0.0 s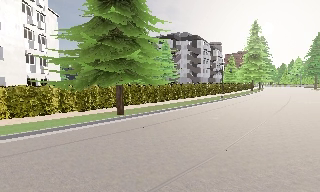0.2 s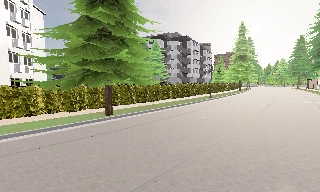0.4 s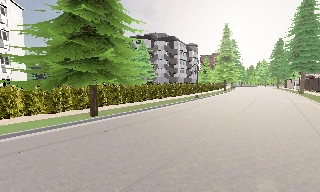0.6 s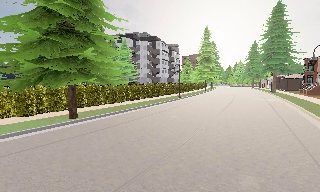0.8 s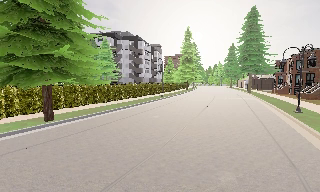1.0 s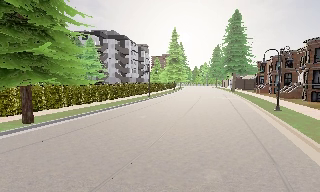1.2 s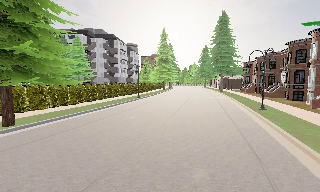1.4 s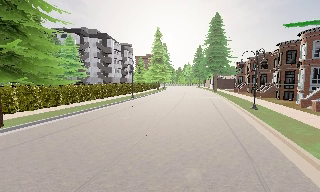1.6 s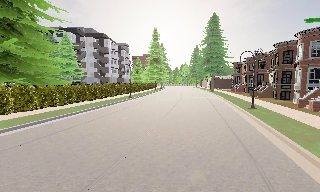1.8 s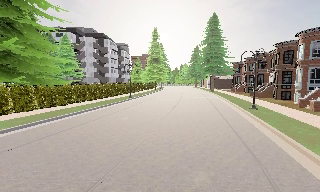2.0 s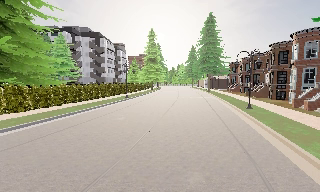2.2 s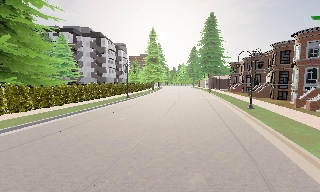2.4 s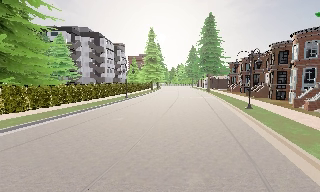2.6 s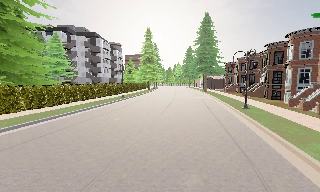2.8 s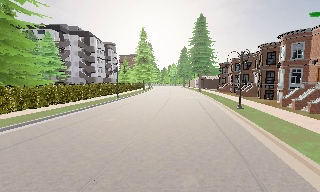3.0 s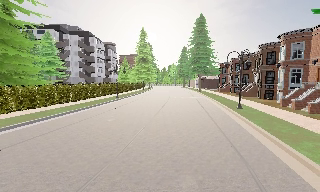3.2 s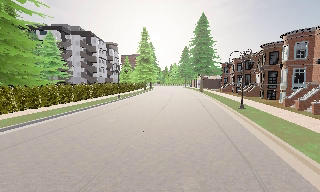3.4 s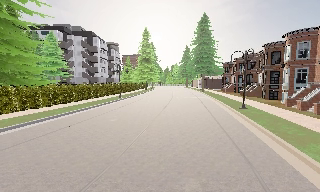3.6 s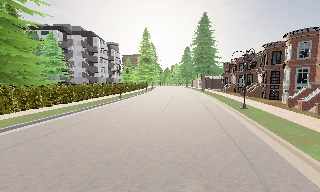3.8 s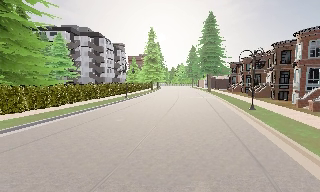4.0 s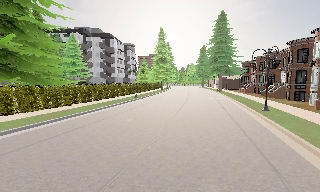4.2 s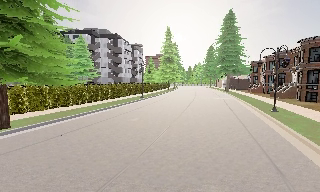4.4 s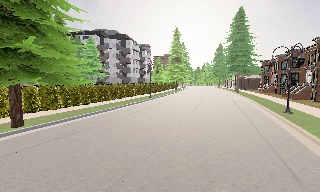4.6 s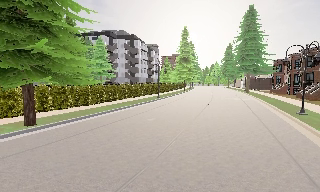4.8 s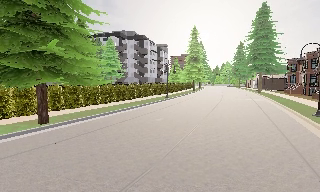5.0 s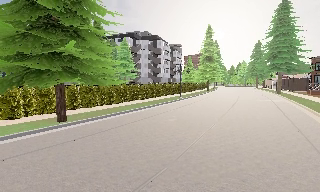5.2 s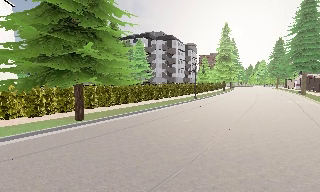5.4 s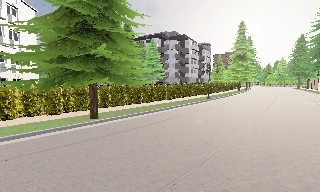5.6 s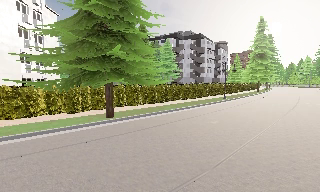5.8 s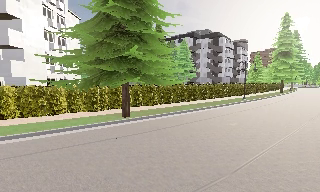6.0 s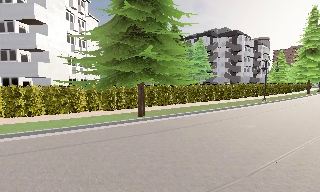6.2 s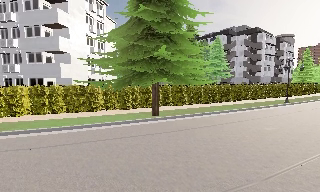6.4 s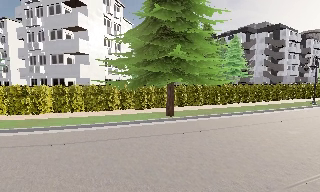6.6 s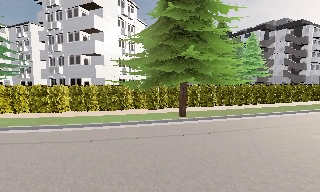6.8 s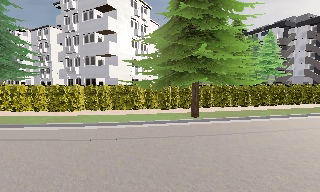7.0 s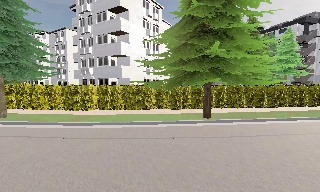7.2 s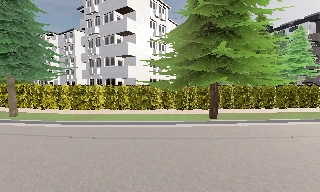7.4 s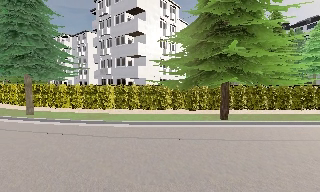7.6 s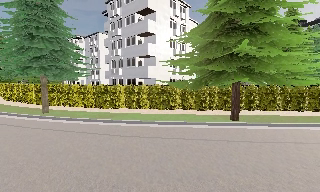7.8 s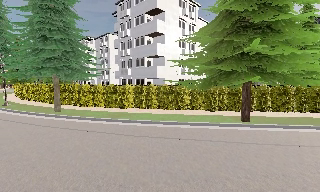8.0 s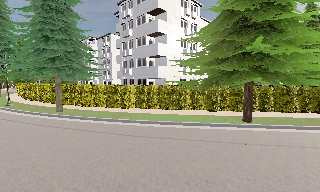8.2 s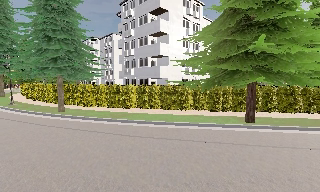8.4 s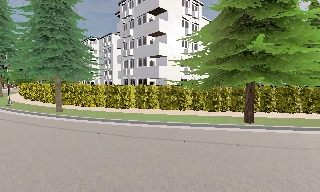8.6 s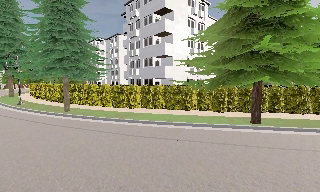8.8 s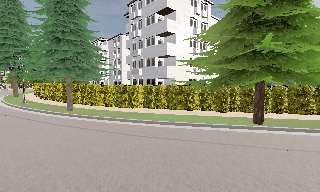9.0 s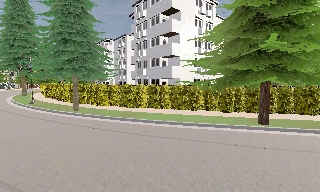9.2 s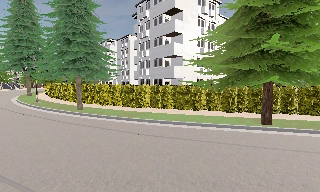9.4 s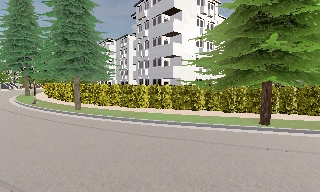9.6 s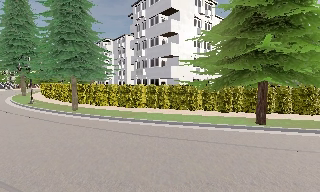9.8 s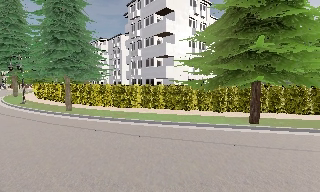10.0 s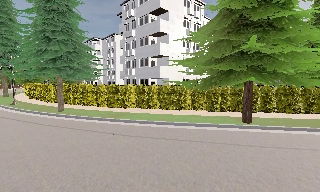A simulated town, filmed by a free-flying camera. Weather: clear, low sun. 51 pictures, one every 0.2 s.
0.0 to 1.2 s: The camera pans to its right, which is clockwise from overhead, by about 30 degrees.
1.2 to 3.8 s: The camera travels forward, about 0.5 m, so what stands in front looms larger.
3.8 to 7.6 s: The camera pans to its left, which is counterclockwise from overhead, by about 80 degrees. It travels to its right, about 1 m.
7.6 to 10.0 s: The camera travels to its right, about 0.5 m.
The film runs forward here.
